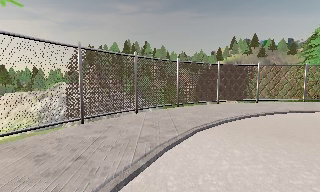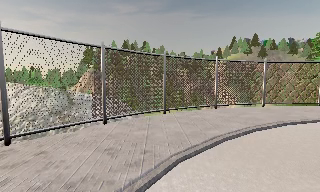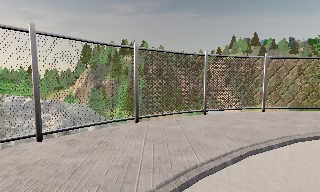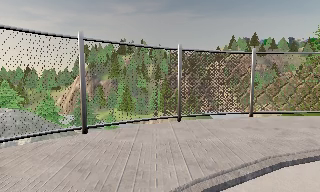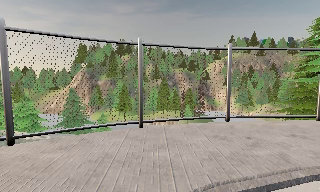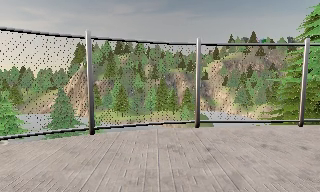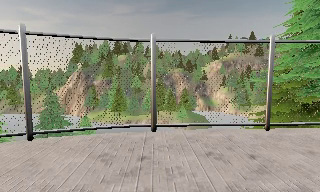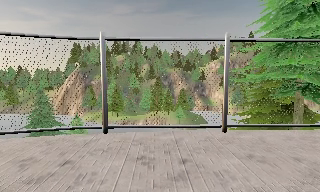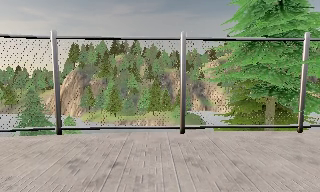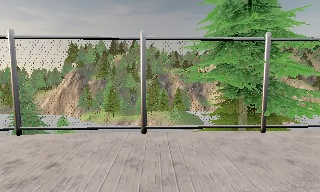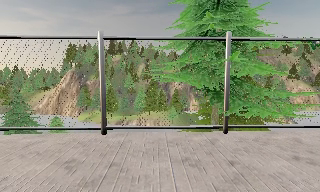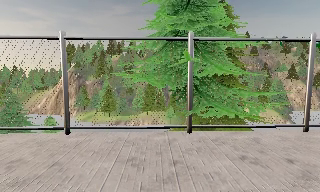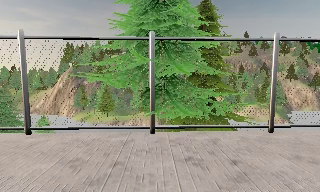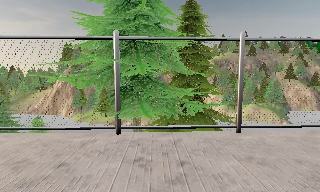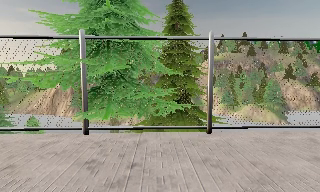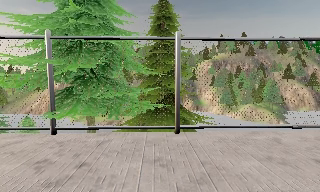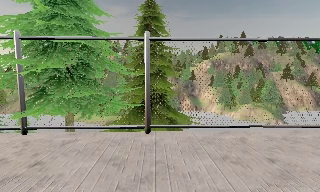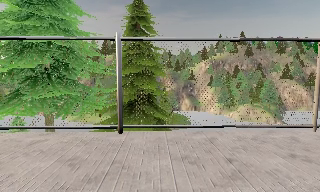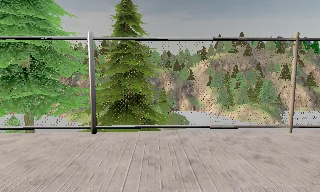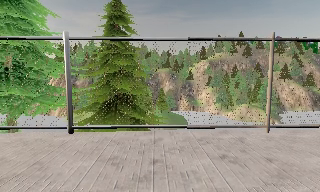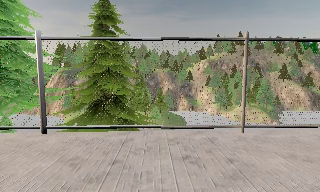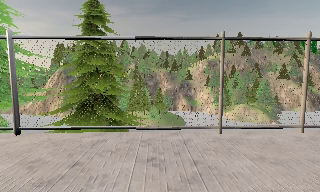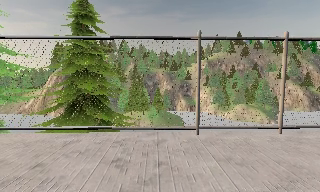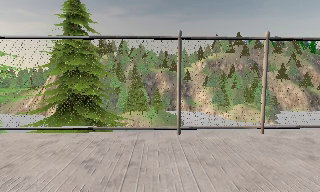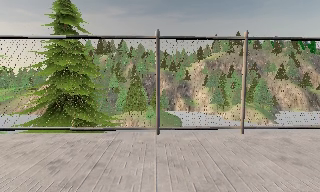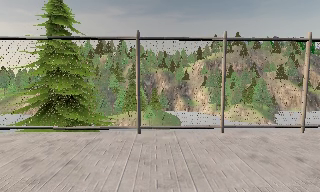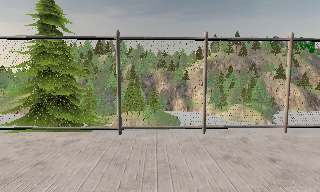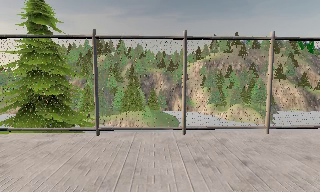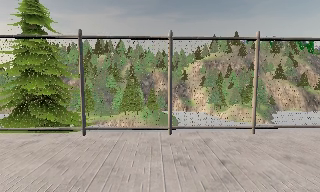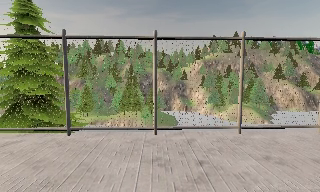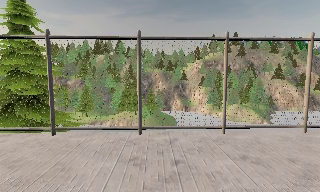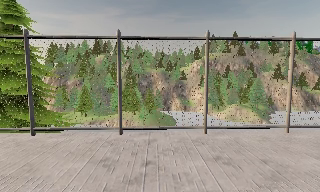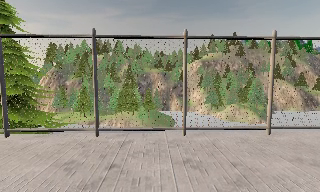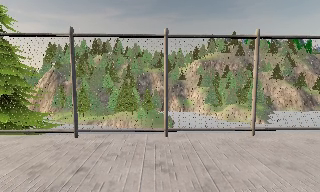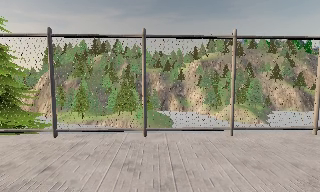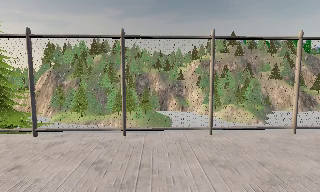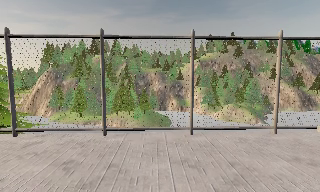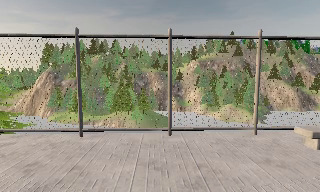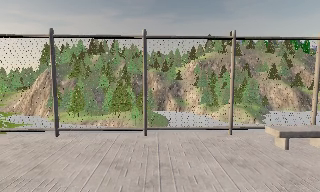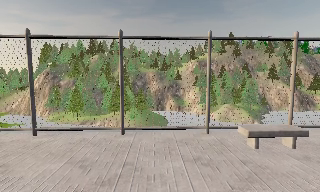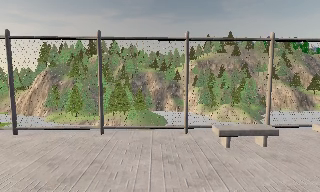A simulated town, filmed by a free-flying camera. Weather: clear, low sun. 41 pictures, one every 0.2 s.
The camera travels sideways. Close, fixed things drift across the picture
to the left.
0.0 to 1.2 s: The camera travels to its right and forward, about 11 m, so close, fixed things drift to the left.
1.2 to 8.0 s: The camera travels to its right, about 30 m, so close, fixed things drift to the left. It loses speed.
The film runs backward here.
